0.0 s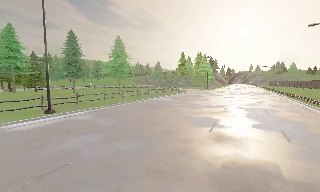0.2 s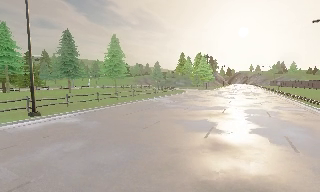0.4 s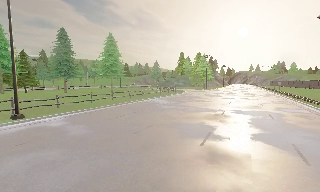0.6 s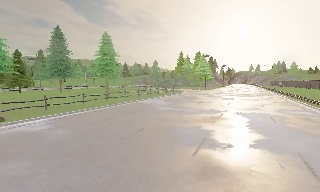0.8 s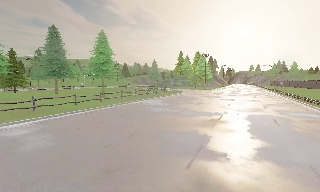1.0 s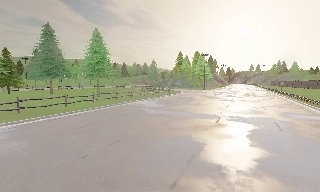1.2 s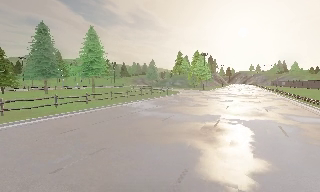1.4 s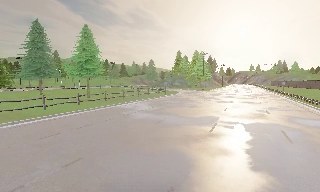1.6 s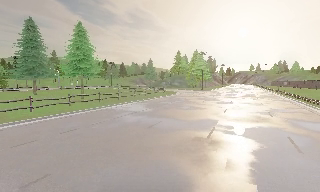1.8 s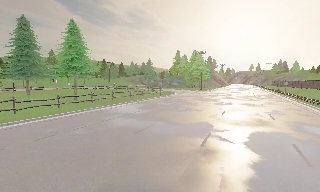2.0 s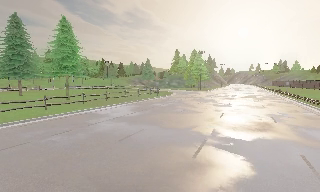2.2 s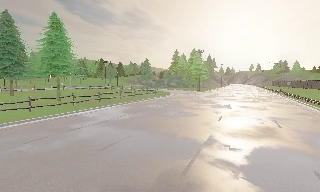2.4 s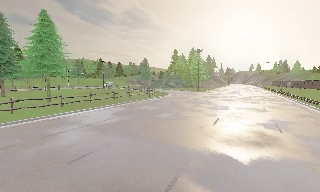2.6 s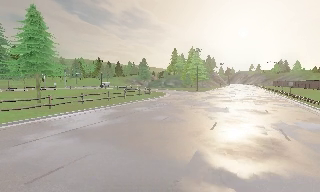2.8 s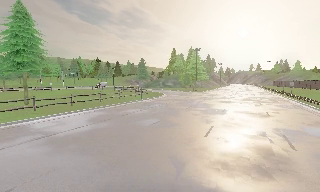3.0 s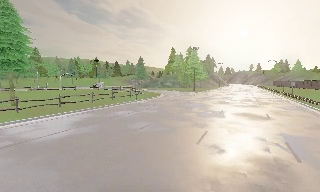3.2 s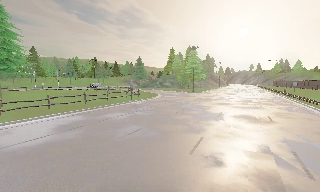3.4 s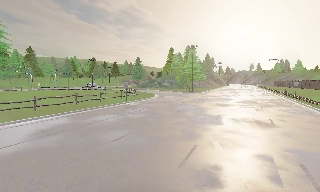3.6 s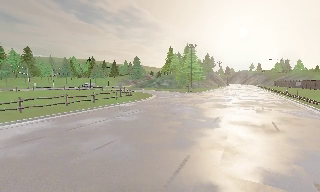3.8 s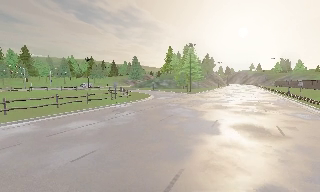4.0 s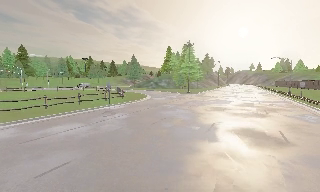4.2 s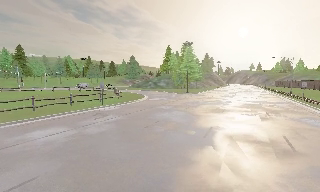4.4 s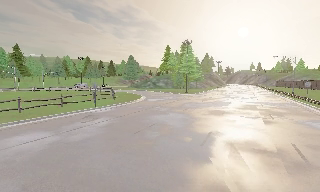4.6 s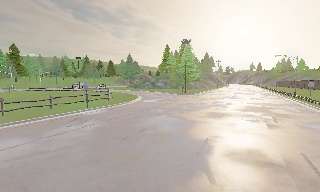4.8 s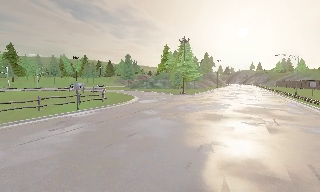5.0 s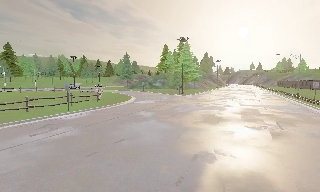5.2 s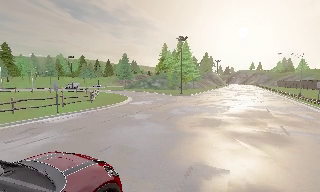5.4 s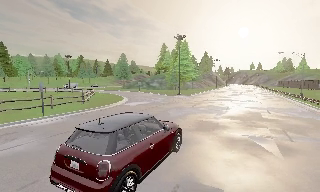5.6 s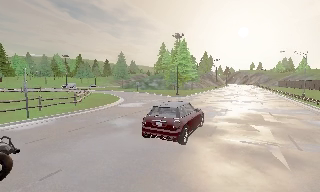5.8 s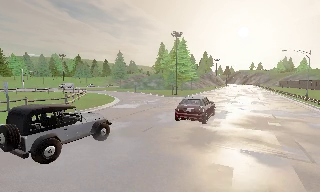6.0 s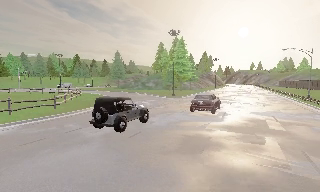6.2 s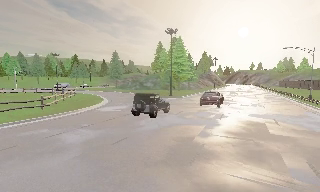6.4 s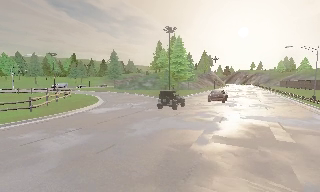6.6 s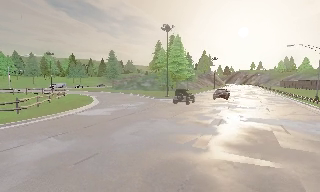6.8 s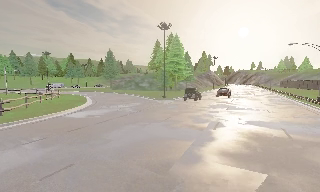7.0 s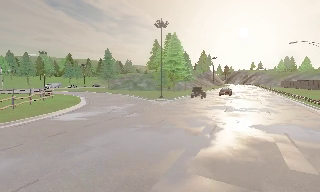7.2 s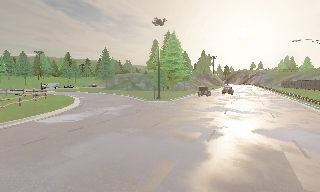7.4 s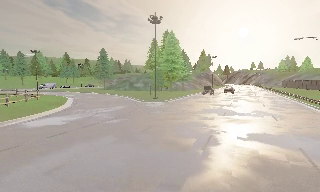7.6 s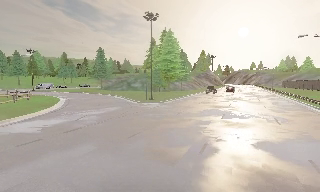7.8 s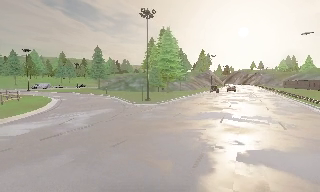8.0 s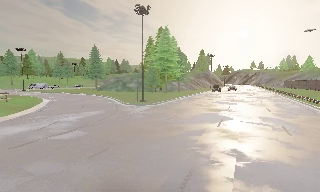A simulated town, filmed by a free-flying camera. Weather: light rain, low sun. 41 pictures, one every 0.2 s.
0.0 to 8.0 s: The camera travels forward and to its right, about 40 m, so what stands in front looms larger.
The film runs forward here.
